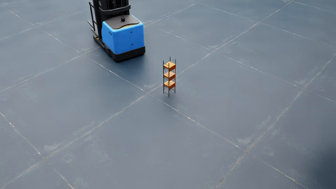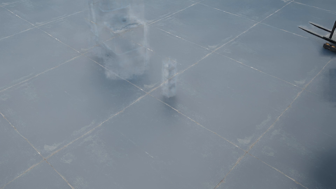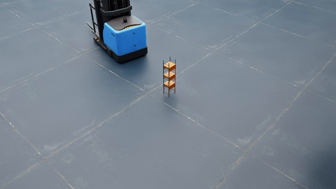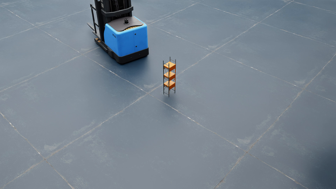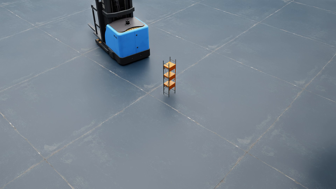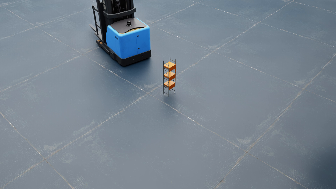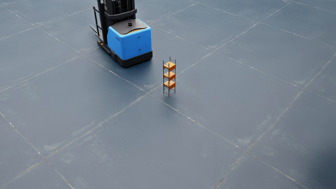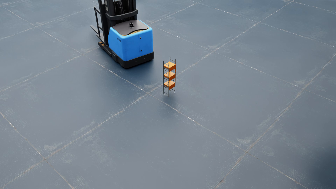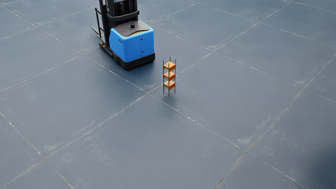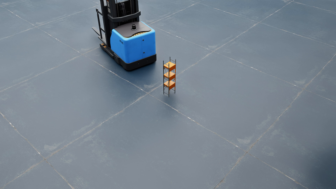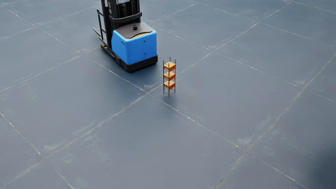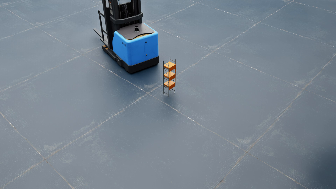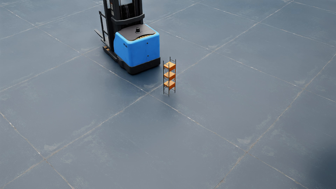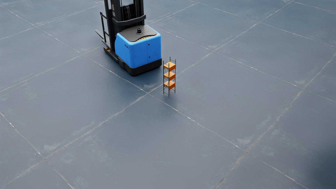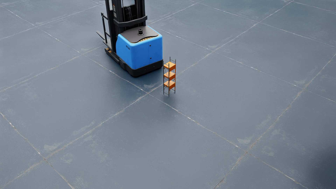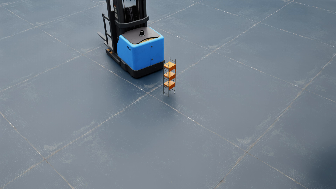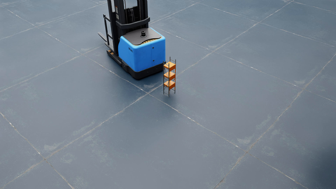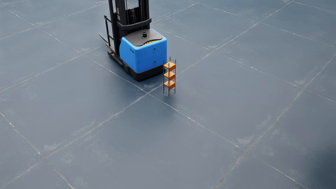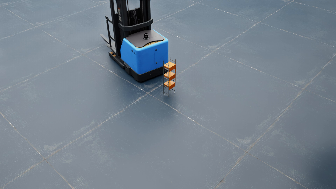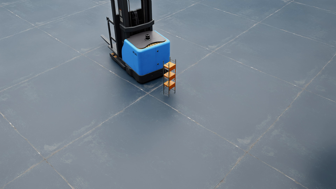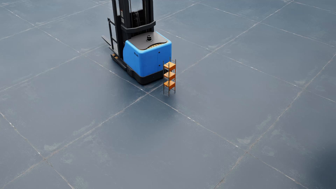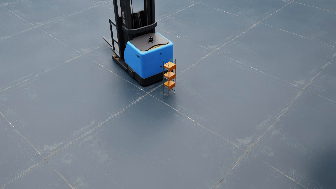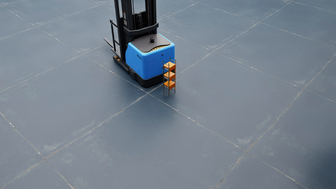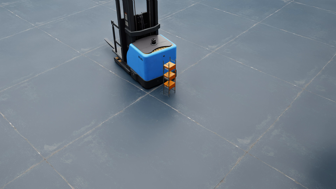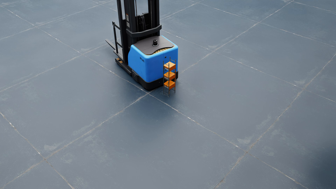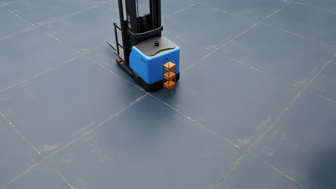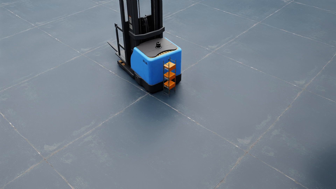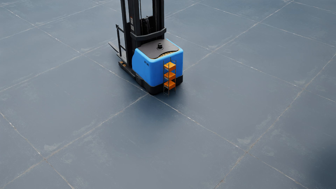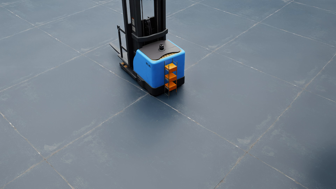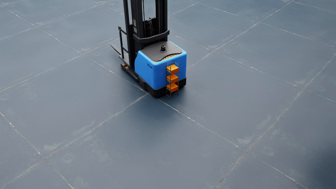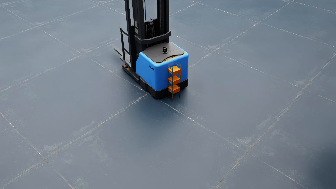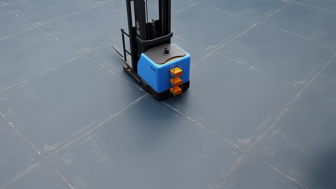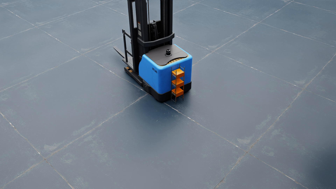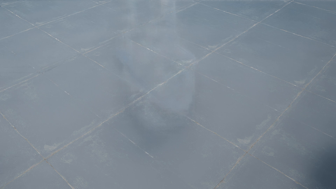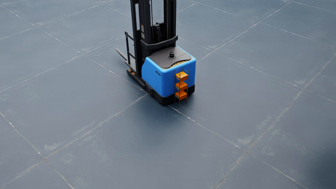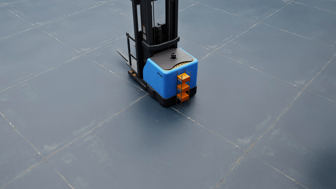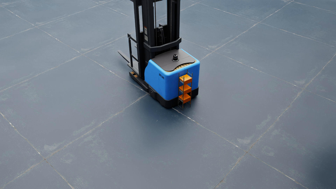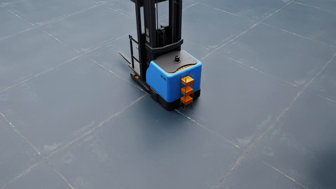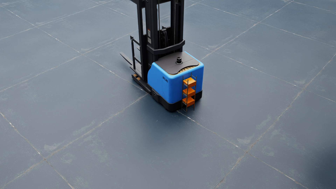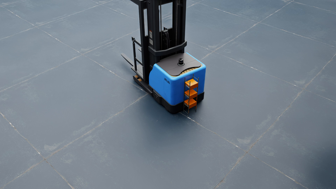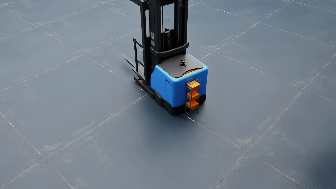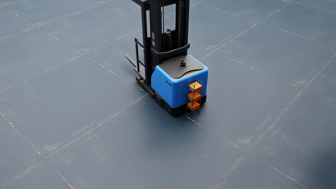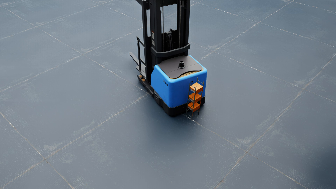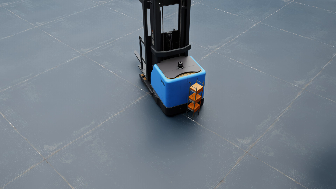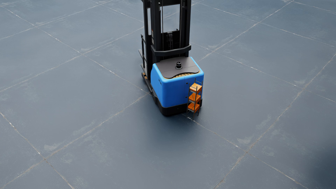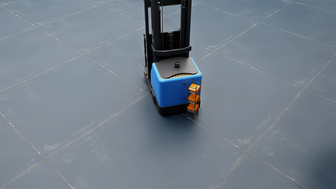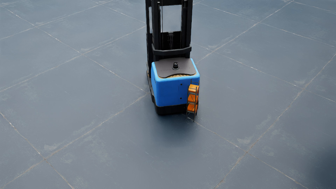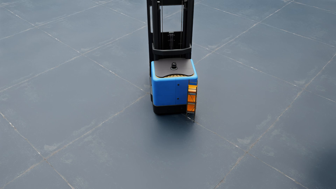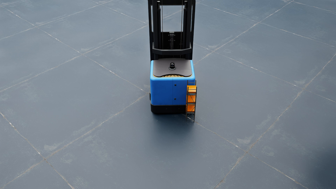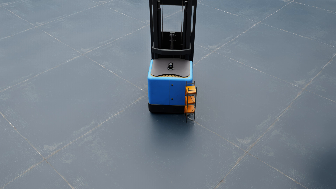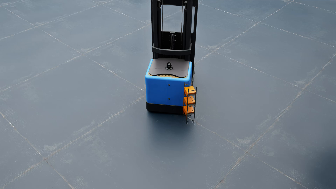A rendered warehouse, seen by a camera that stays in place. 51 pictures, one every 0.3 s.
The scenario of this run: A forklift runs into an object in its way.
